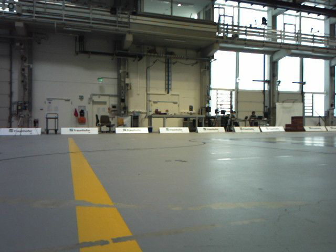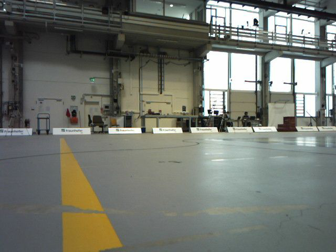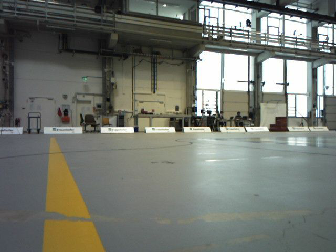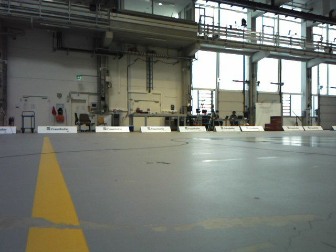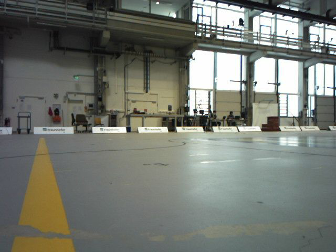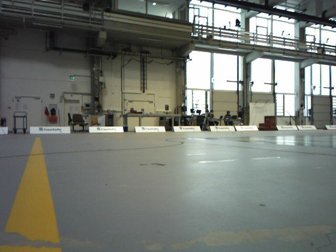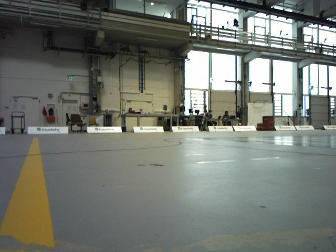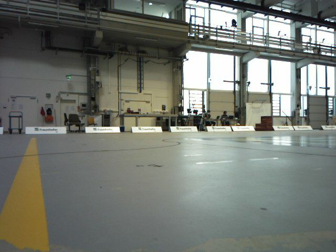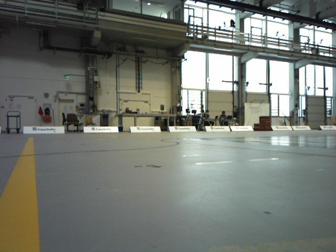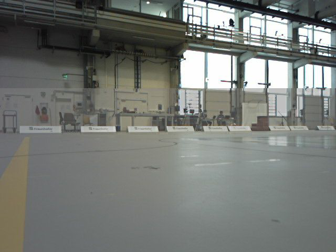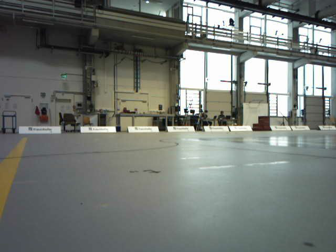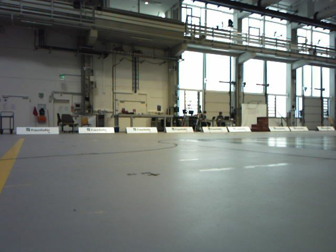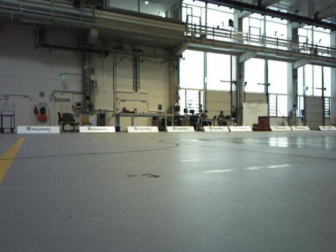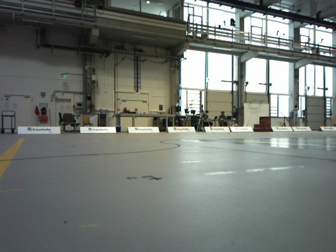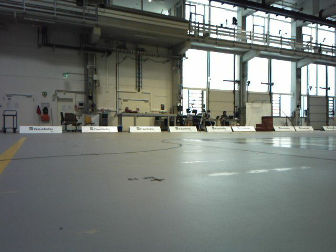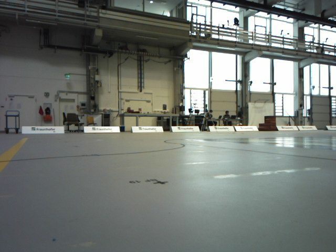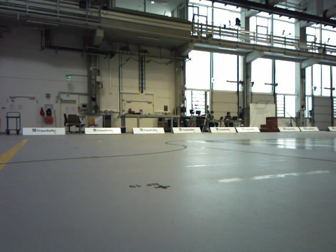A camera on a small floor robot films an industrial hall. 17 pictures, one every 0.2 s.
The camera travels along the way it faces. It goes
forward.
0.0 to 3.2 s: The camera travels forward, about 0.6 m, so what stands in front looms larger.
The film runs forward here.
